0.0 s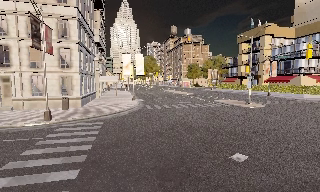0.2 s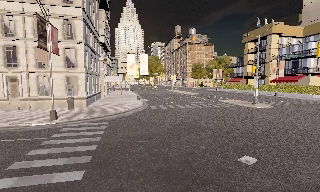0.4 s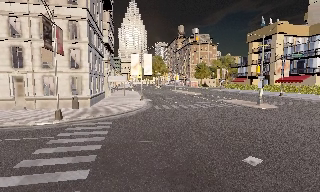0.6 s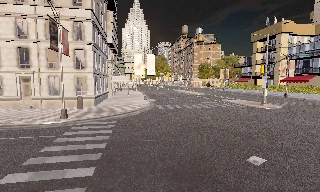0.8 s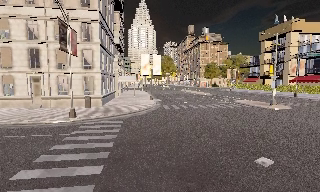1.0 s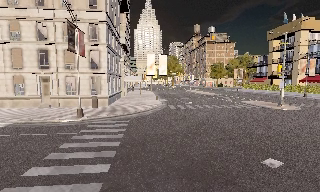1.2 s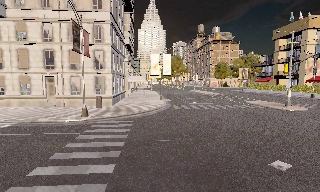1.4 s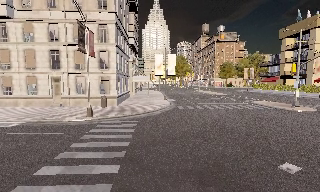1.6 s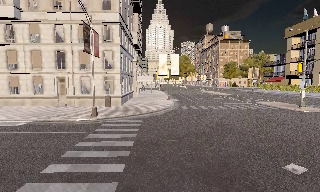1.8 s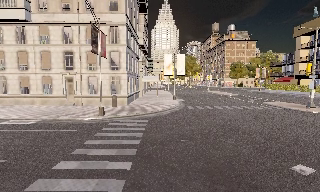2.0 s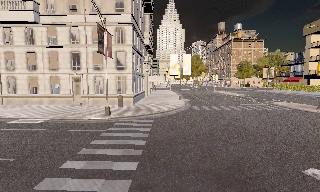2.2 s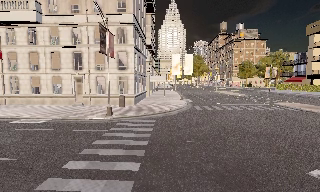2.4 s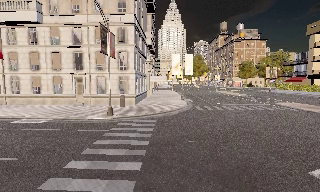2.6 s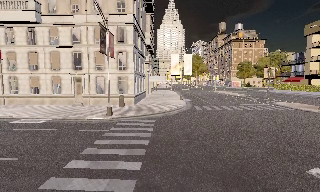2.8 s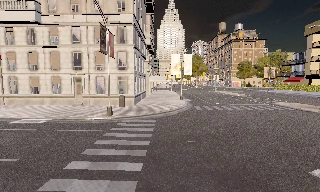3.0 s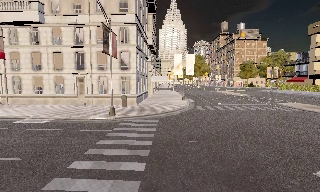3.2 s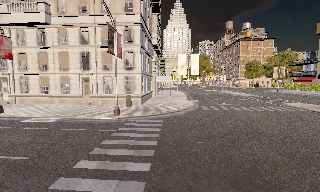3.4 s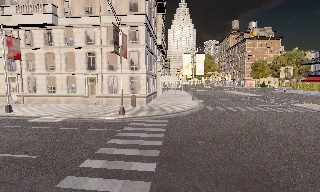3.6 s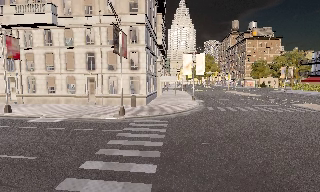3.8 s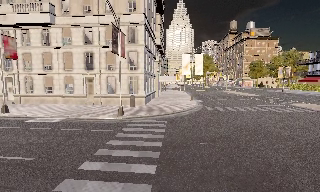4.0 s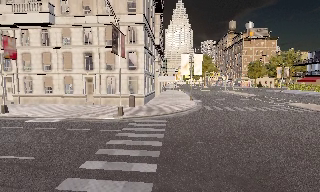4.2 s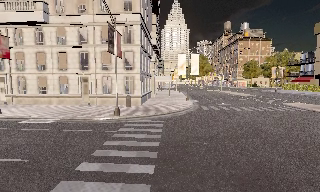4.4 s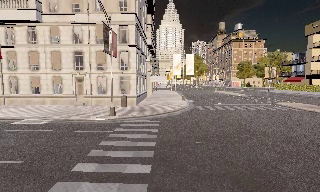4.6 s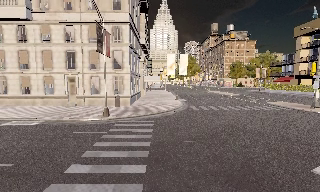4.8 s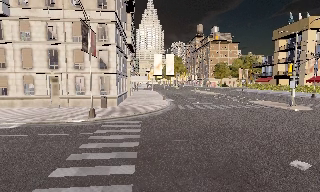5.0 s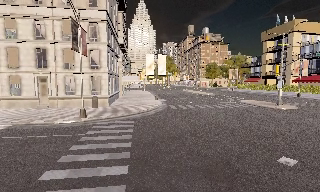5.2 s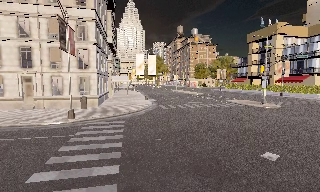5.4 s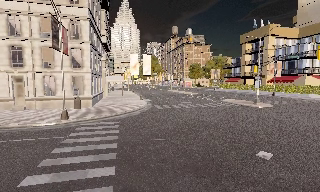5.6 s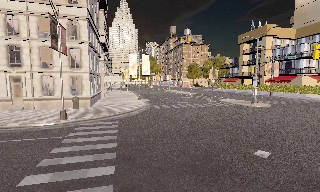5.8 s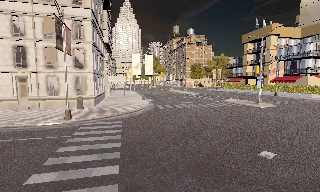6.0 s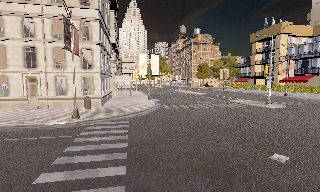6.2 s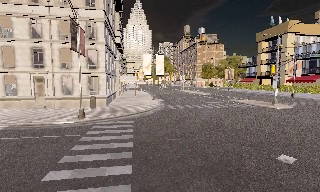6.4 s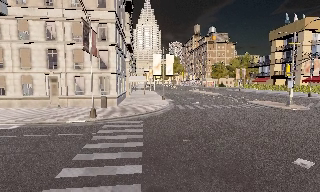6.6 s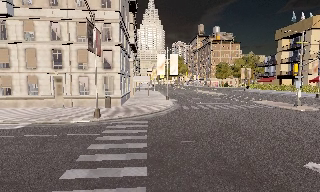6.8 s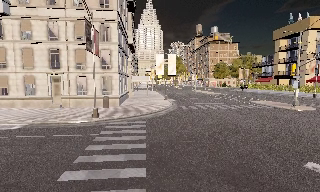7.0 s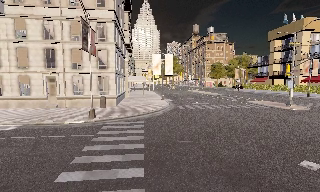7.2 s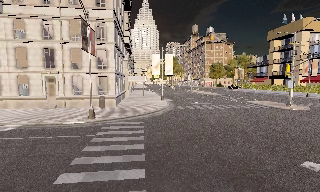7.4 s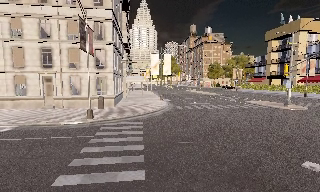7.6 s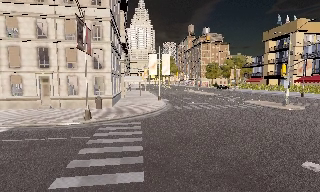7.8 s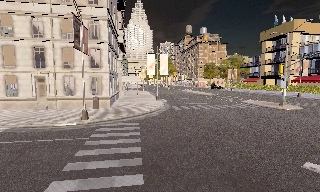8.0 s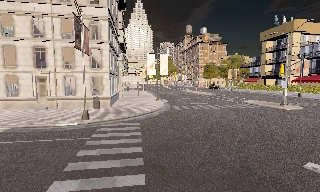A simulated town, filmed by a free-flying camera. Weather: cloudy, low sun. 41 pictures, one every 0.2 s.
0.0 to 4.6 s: The camera pans to its left, which is counterclockwise from overhead, by about 15 degrees. It travels to its left, about 1 m, so close, fixed things drift to the right.
4.6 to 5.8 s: The camera swings to its right by about 15 degrees, and the scene slides to the left.
5.8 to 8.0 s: The camera travels forward and to its left, about 1 m, so what stands in front looms larger.
The film runs backward here.
